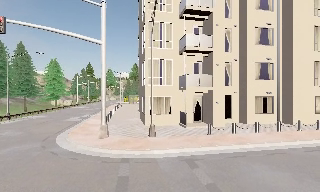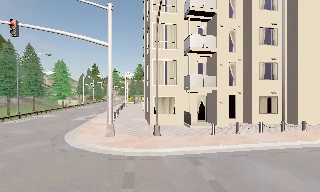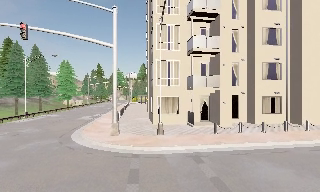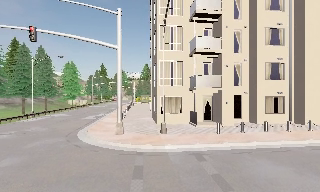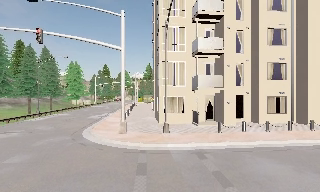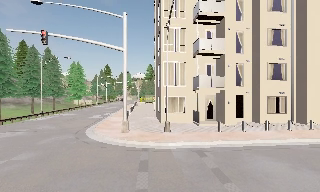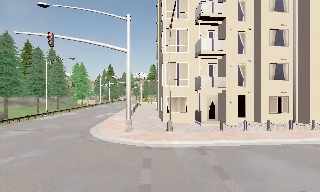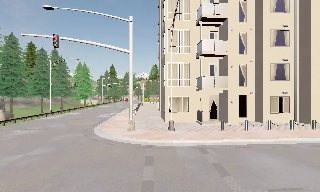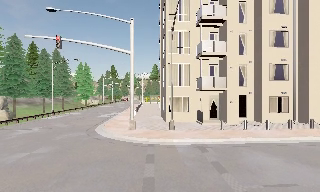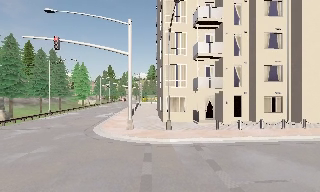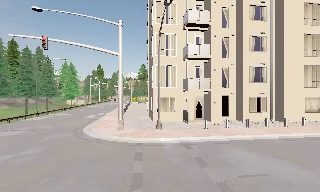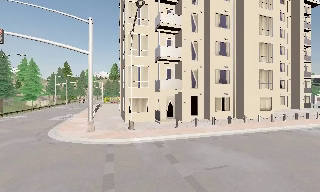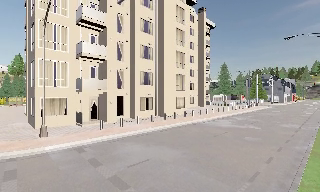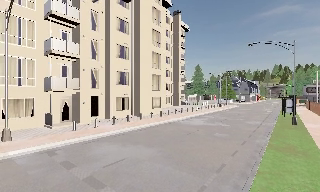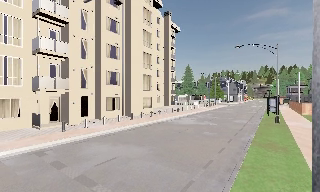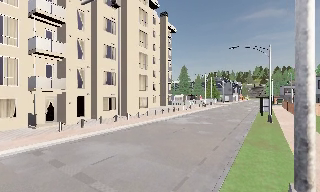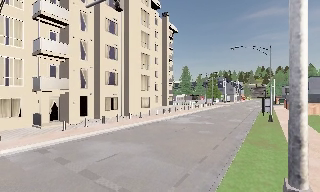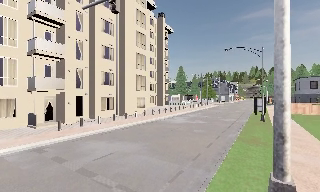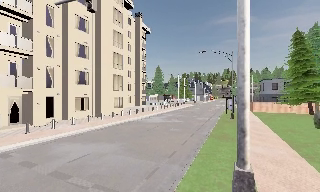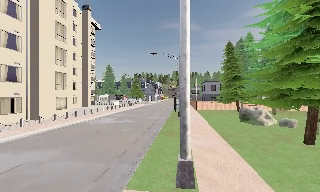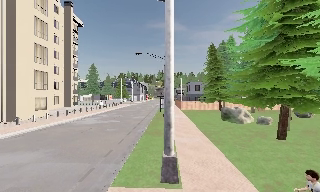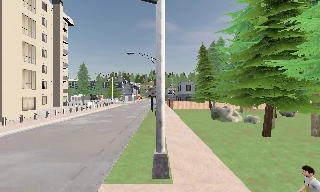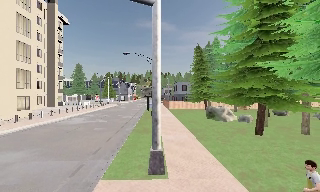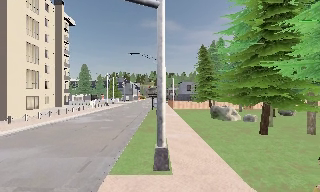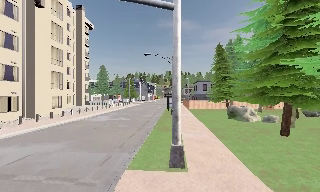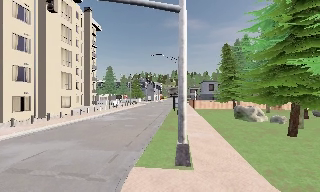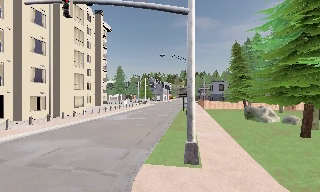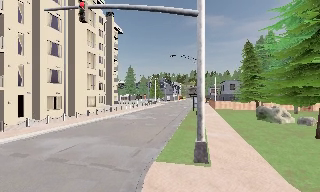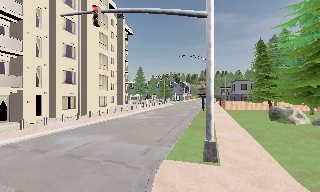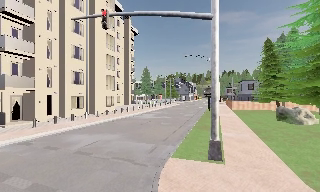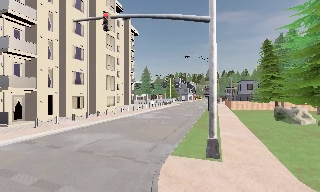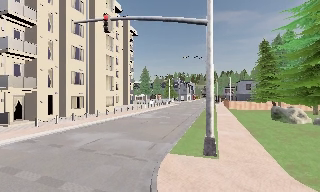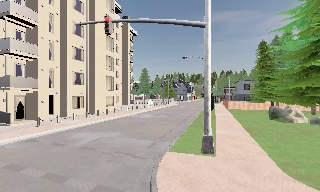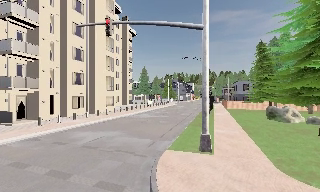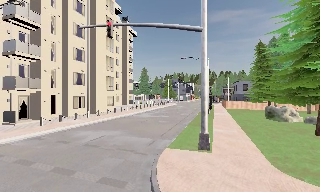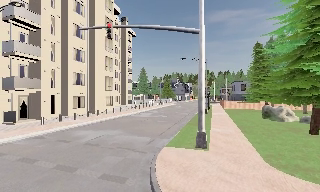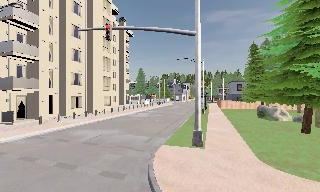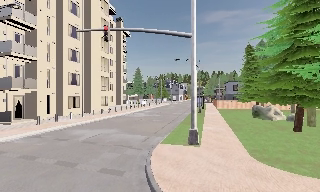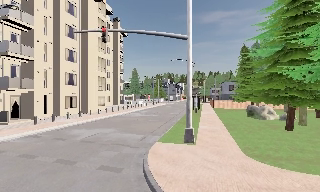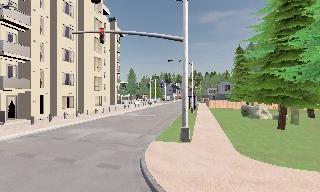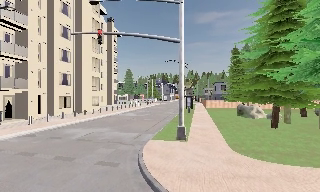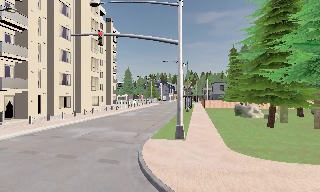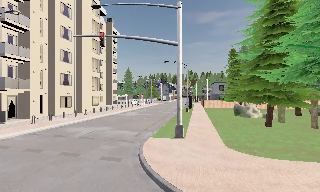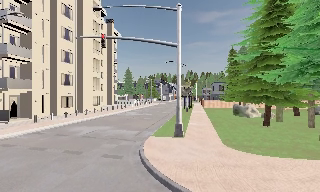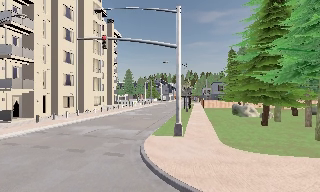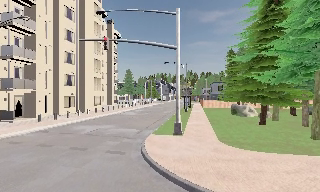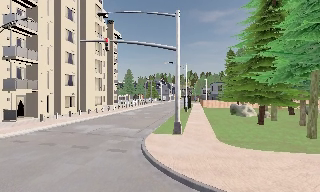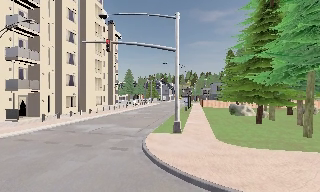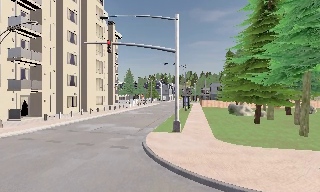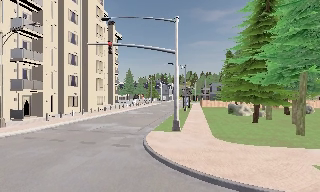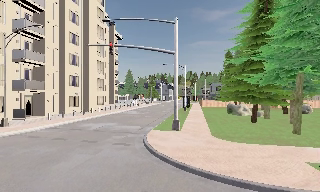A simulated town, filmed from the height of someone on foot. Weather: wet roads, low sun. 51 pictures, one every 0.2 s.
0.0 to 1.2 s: The camera travels backward, about 1.5 m, so what stands in front gets smaller.
1.2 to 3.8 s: The scene slides to the left, as the camera pans about 80 degrees to its right. It travels backward, about 3 m.
3.8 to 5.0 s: The camera travels backward, about 1 m, so what stands in front gets smaller.
5.0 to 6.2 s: The camera swings to its left by about 10 degrees, and the scene slides to the right. It travels backward, about 1.5 m, so what stands in front gets smaller.
6.2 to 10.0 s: The camera travels backward, about 4.5 m, so what stands in front gets smaller.
The film runs backward here.
